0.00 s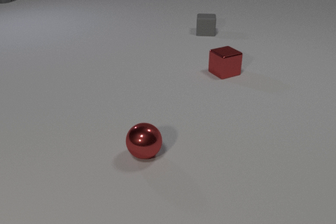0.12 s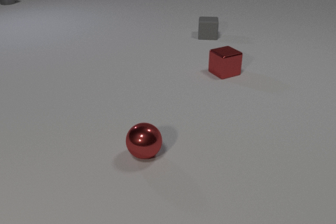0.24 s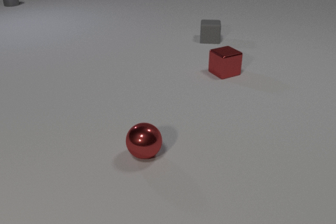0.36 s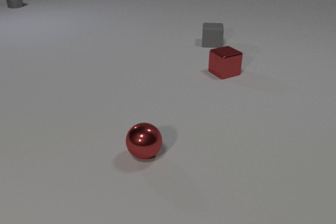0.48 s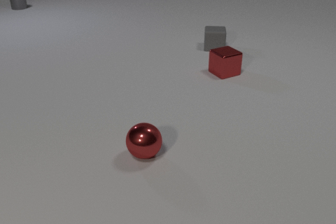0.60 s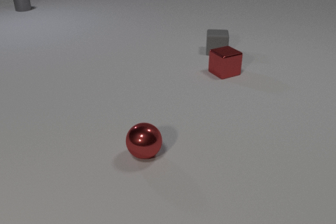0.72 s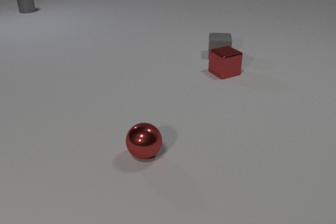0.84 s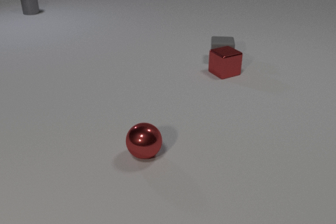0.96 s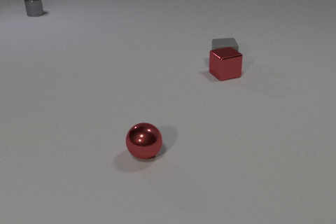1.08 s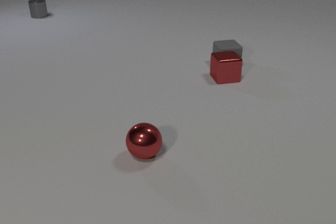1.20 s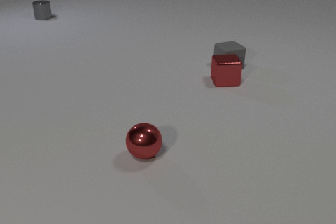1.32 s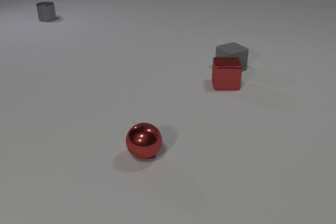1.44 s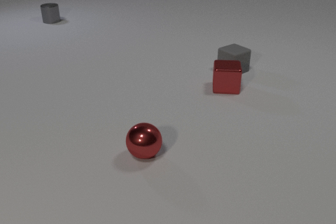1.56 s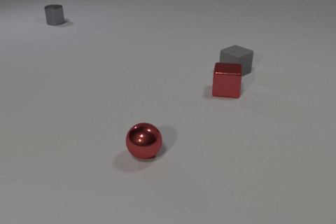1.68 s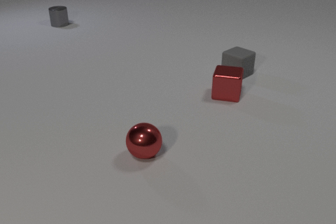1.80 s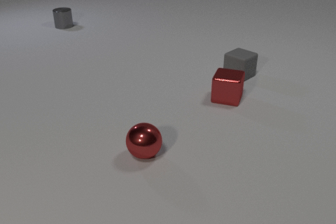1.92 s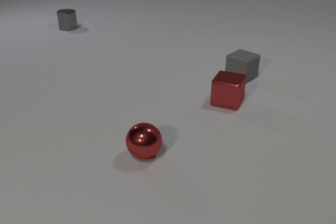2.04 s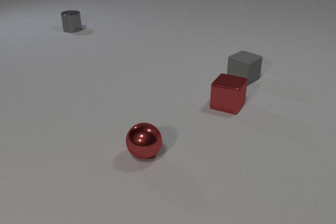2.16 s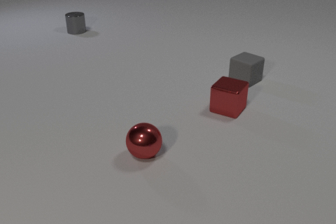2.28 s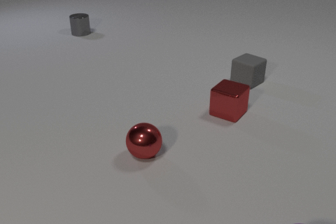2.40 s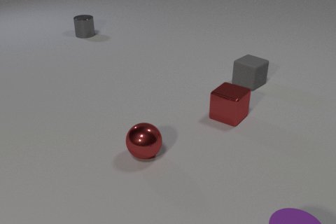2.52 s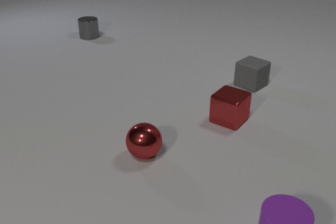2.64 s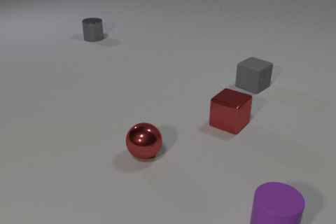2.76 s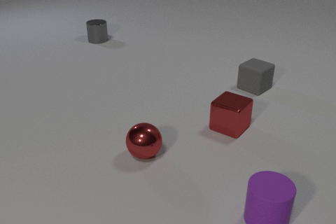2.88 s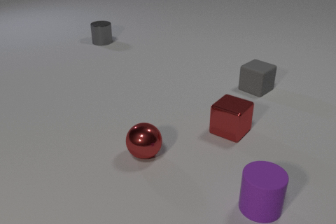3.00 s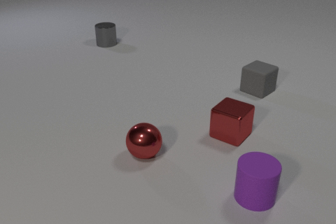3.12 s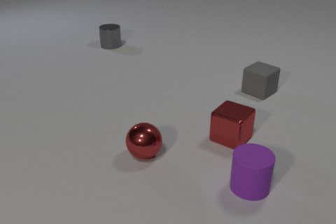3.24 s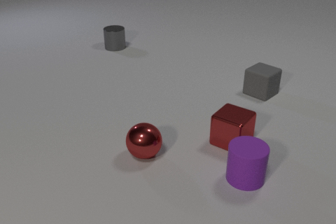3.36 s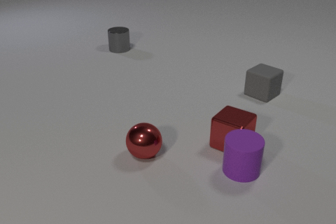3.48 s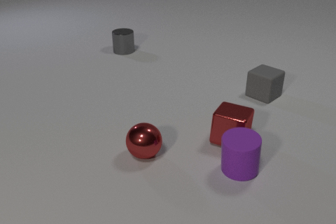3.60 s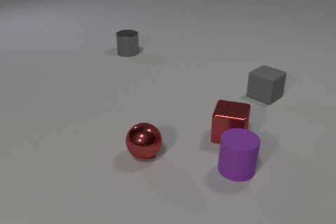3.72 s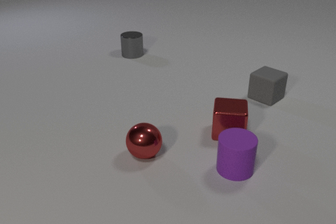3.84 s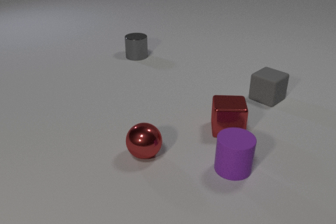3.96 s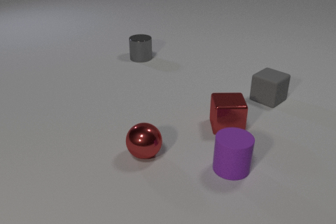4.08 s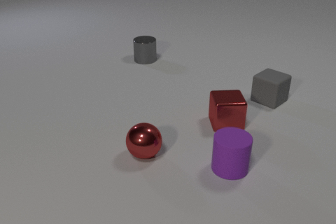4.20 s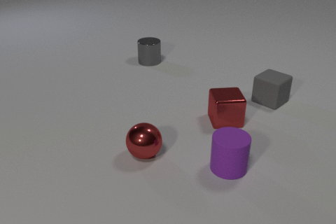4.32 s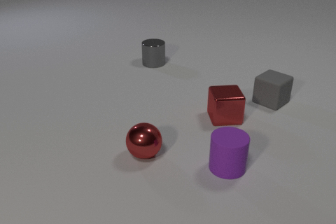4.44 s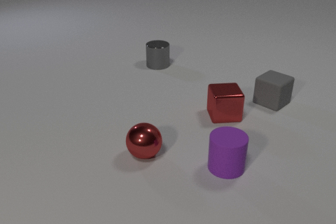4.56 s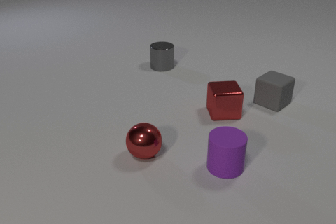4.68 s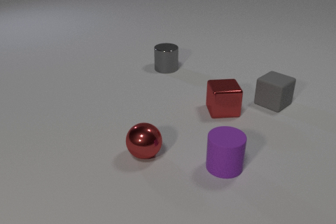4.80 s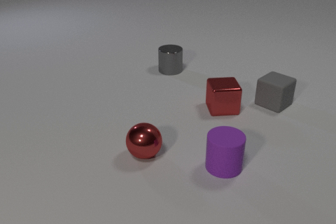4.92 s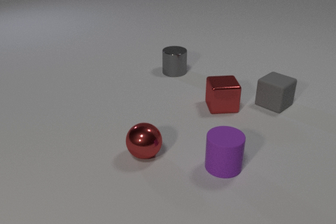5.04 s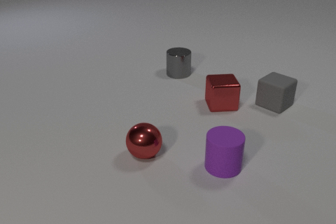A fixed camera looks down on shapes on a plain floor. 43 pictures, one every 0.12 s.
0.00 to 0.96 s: The gray rubber cube slides toward the camera. The gray metal cylinder slides toward the camera and to the right. The gray rubber cube and the red metal cube collide.
0.96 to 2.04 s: The gray rubber cube slides toward the camera and to the right, spins counterclockwise seen from above by about 45 degrees, its near face sliding to the right. The red metal cube slides toward the camera, spins so that its near face slides to the left, clockwise seen from above. The gray metal cylinder slides toward the camera and to the right.
2.04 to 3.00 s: The gray rubber cube slides toward the camera and to the right. The red metal cube slides toward the camera. The purple rubber cylinder comes in at the bottom edge, slides away from the camera and to the left. The gray metal cylinder slides toward the camera and to the right.
3.00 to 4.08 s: The gray rubber cube slides toward the camera and to the right. The red metal cube slides away from the camera, spins so that its near face slides to the right, counterclockwise seen from above. The purple rubber cylinder slides away from the camera and to the left. The gray metal cylinder slides toward the camera and to the right. The red metal cube and the purple rubber cylinder collide.
4.08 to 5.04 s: The gray rubber cube slides toward the camera. The red metal cube slides away from the camera. The gray metal cylinder slides toward the camera and to the right.
How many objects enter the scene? 1.
What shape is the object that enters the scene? cylinder.
Are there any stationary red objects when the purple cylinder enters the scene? yes.
